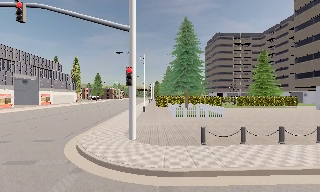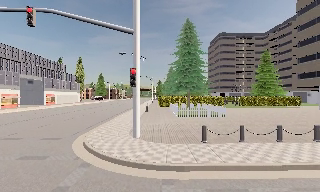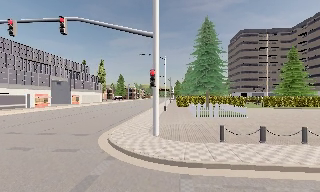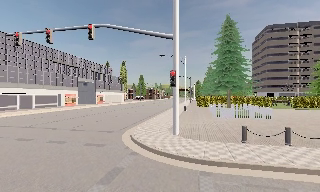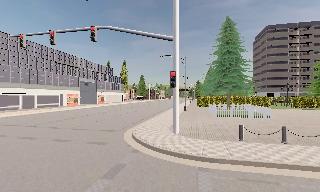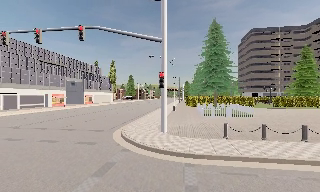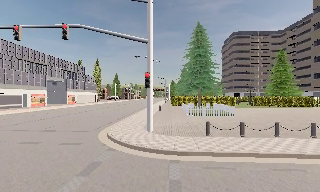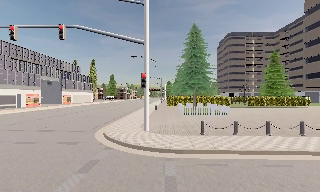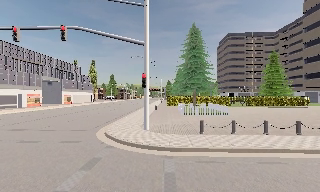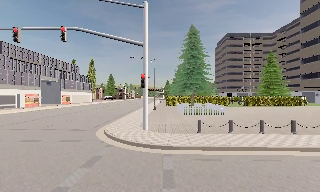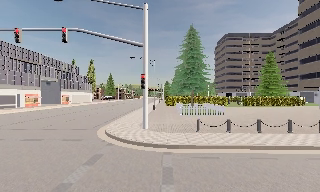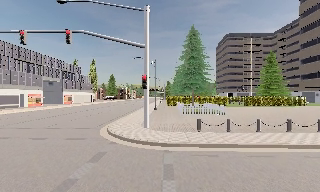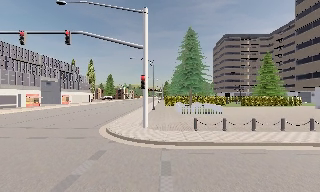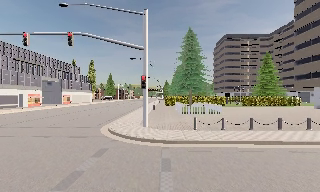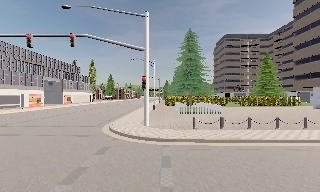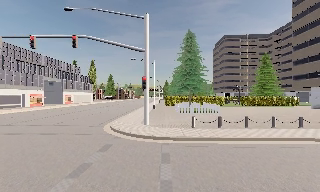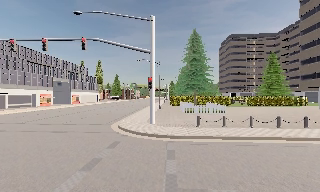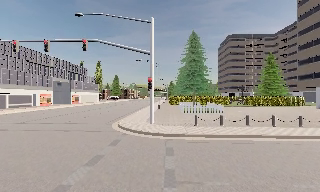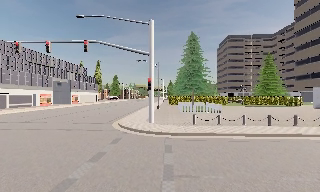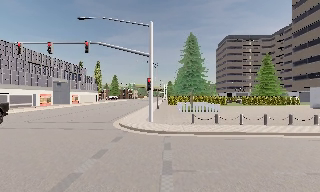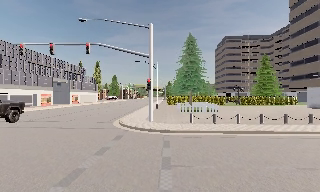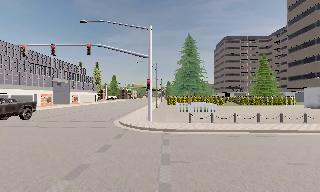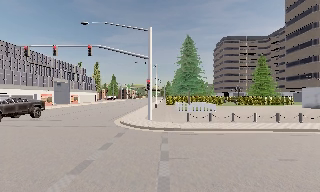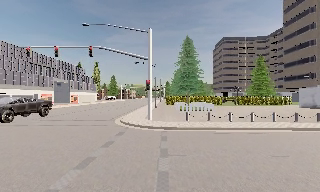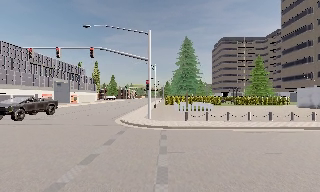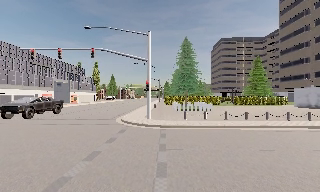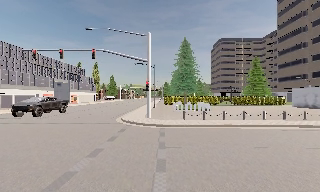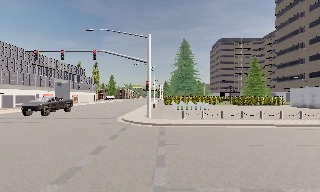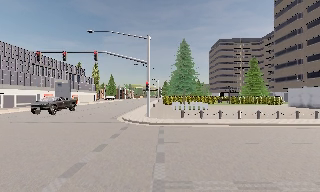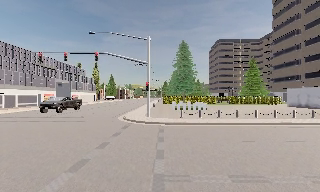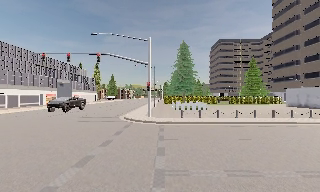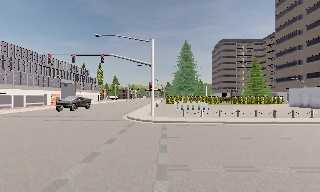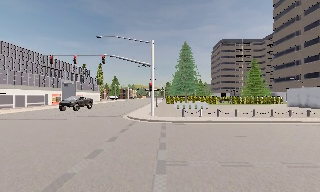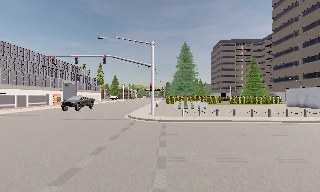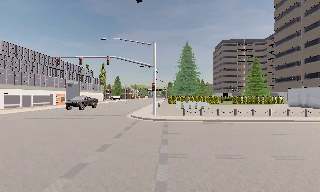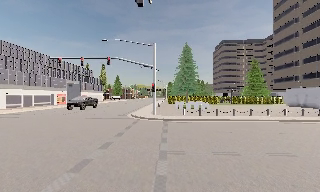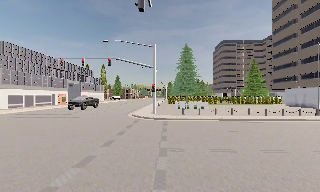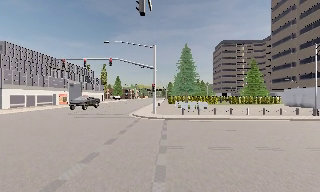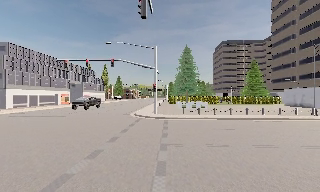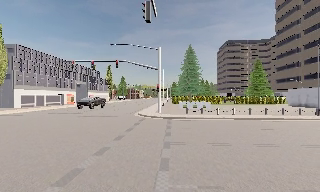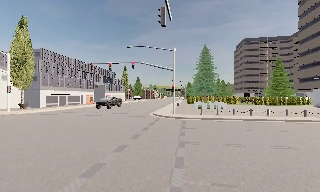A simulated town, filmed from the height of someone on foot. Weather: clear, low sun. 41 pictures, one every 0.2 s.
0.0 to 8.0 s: The scene slides to the right, as the camera pans about 10 degrees to its left. It travels backward, about 11 m, so what stands in front gets smaller.
The film runs backward here.
